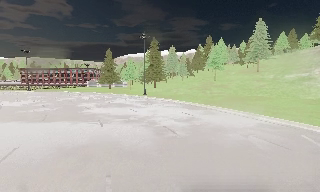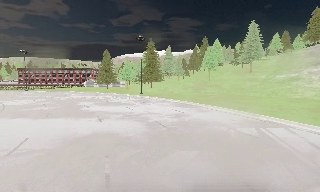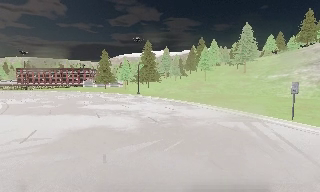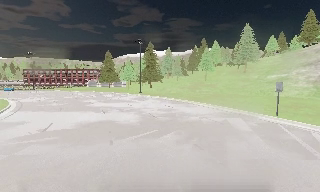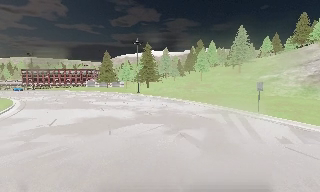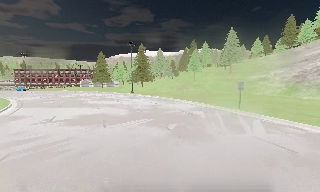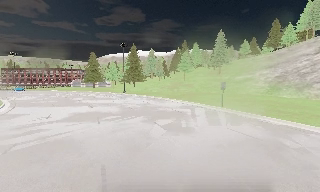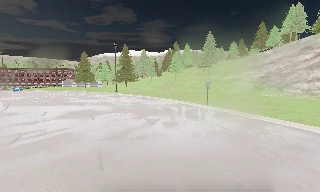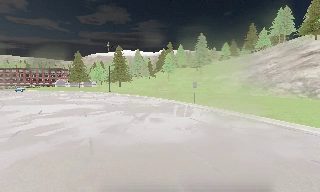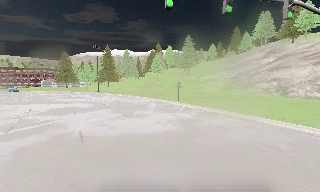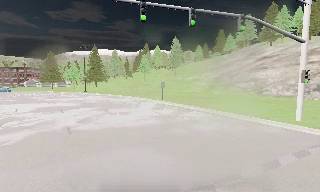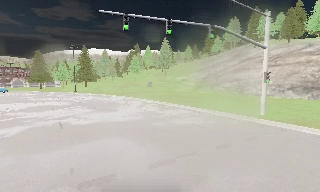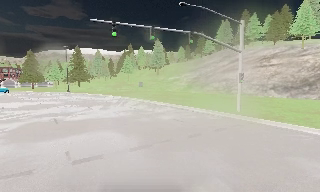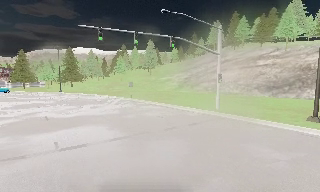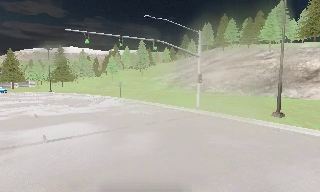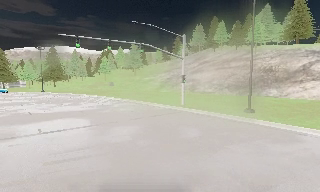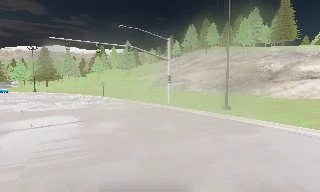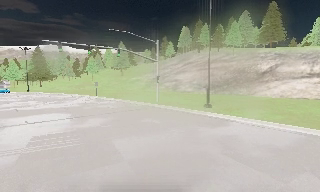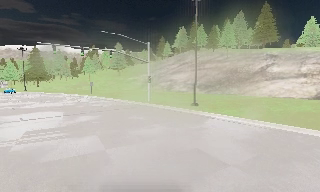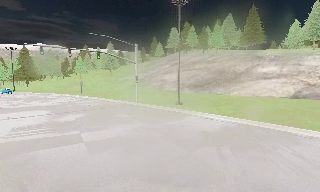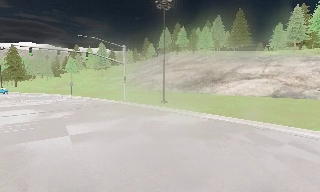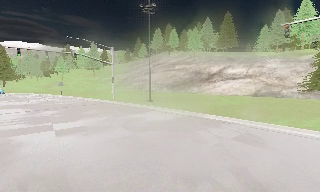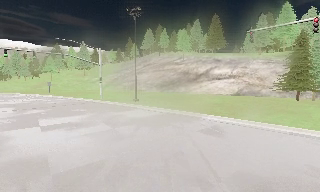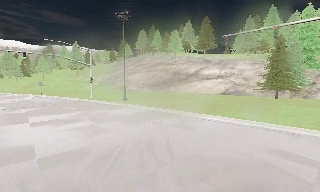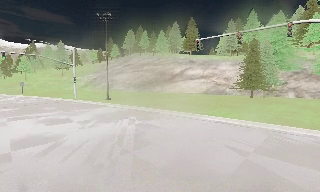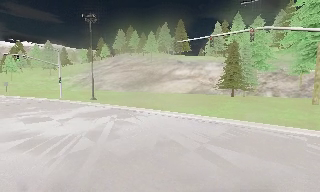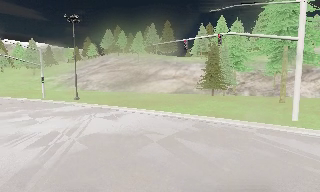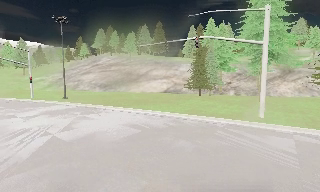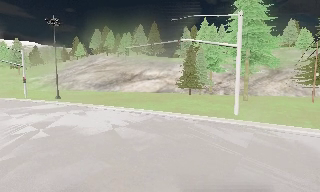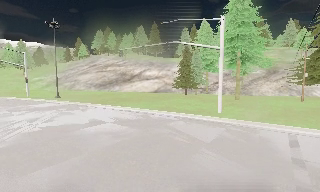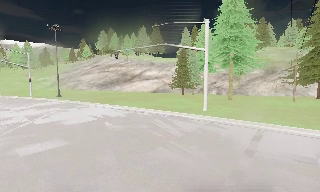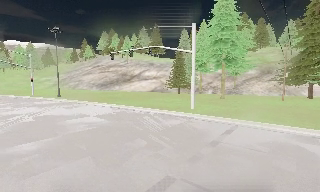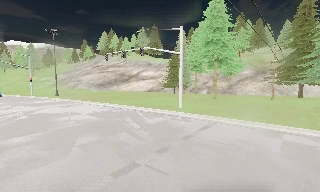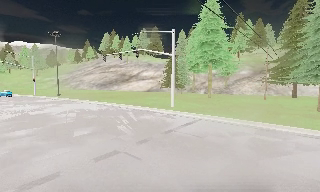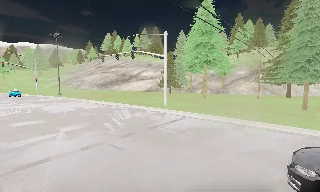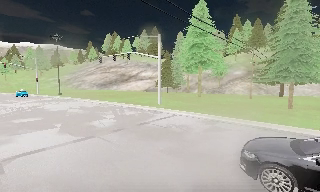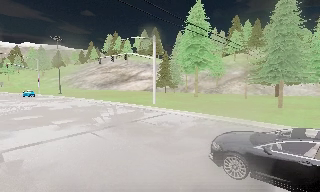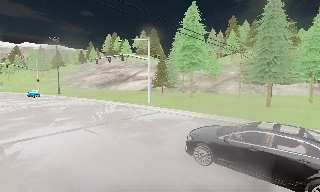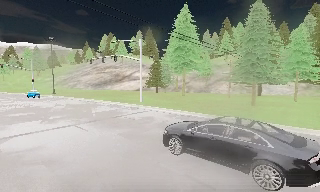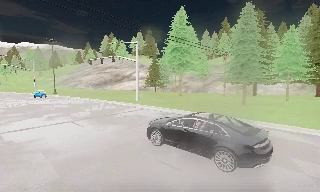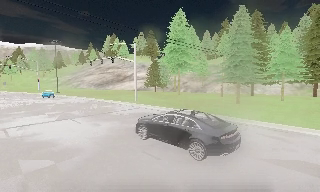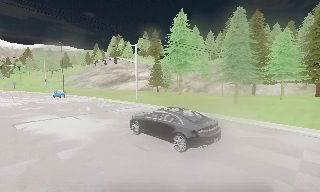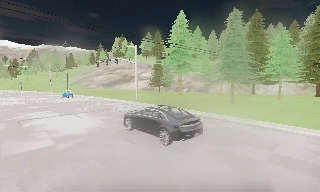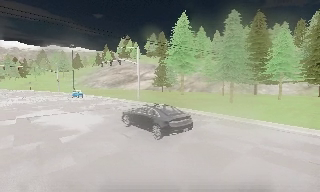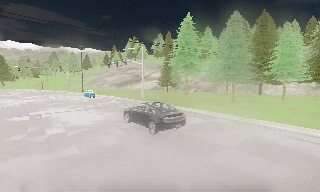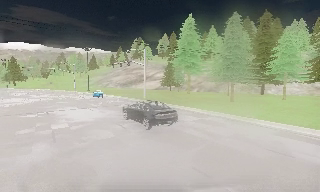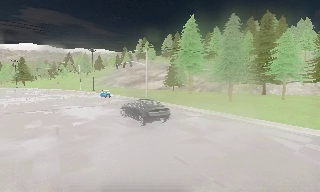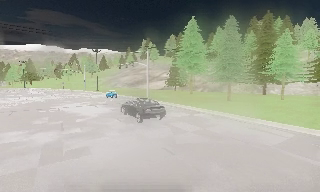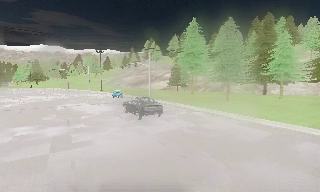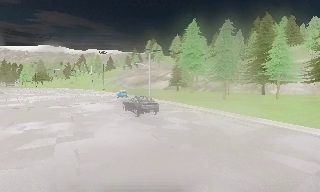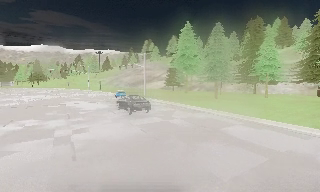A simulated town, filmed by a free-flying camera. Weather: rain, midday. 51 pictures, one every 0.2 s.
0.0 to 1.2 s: The camera travels backward, about 8 m, so what stands in front gets smaller.
1.2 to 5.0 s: The camera pans to its right, which is clockwise from overhead, by about 45 degrees. It travels backward and to its right, about 25 m.
5.0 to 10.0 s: The camera pans to its left, which is counterclockwise from overhead, by about 15 degrees. It travels to its right and backward, about 30 m, so close, fixed things drift to the left.
The film runs backward here.
